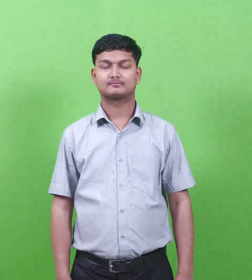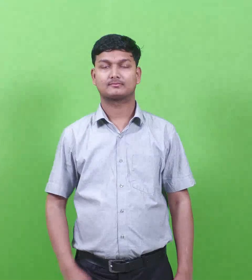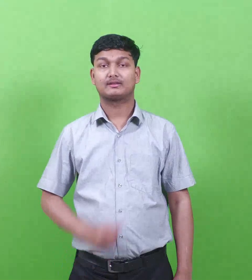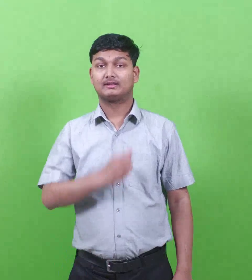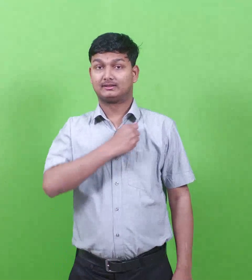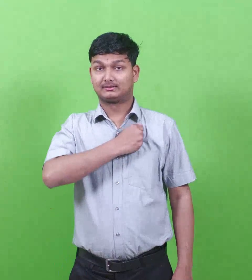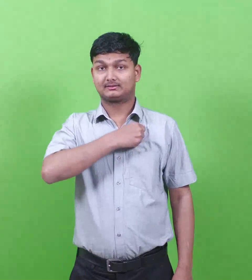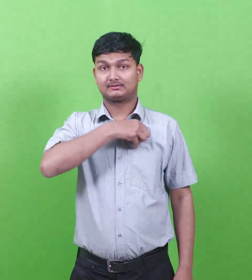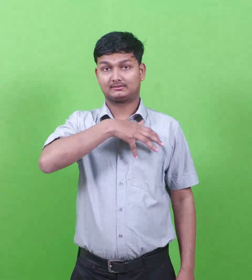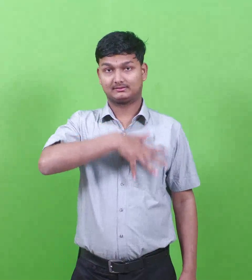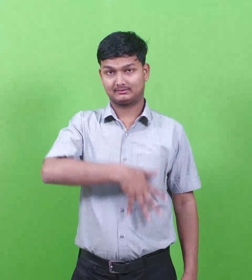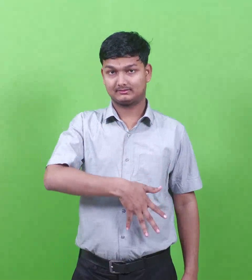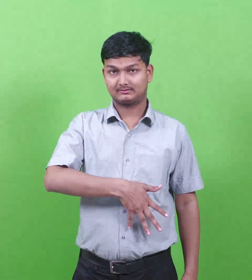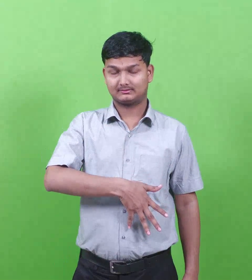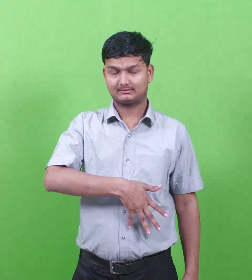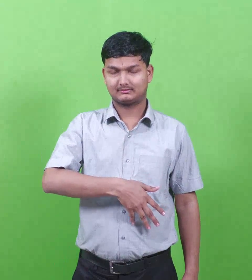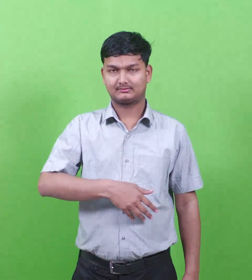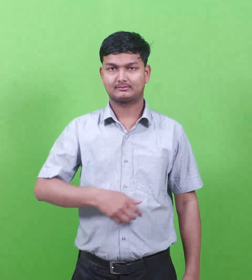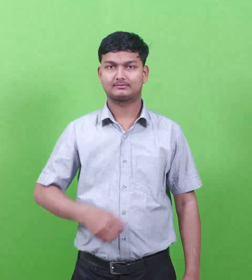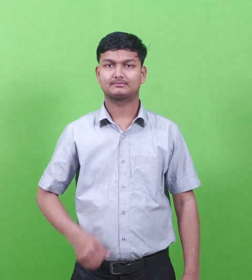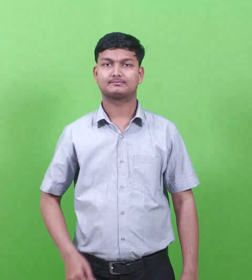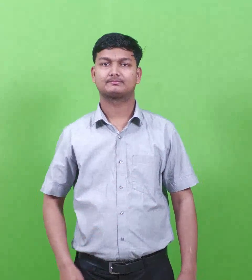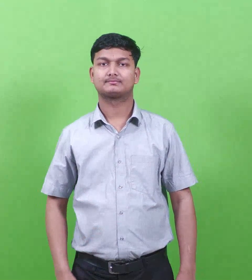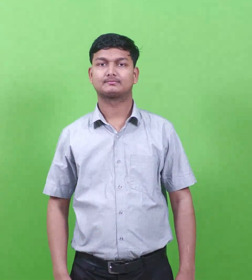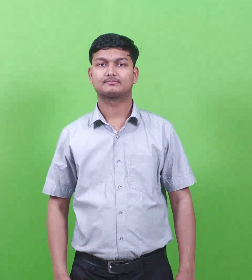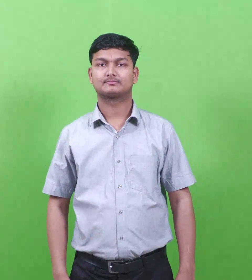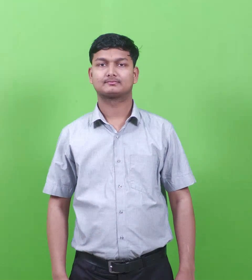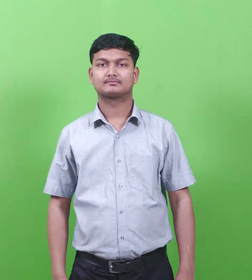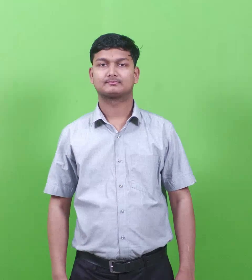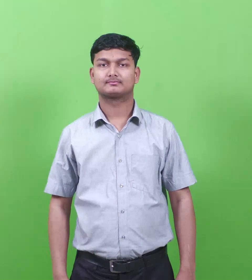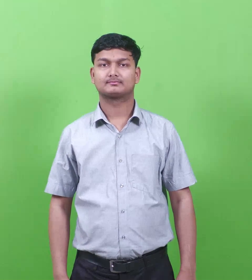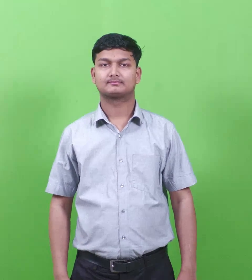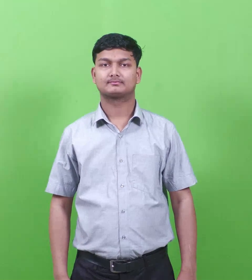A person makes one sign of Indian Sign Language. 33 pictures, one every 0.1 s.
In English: uz
